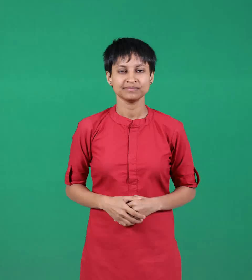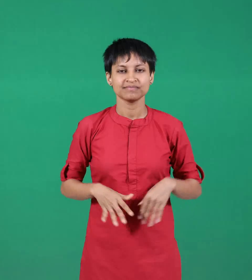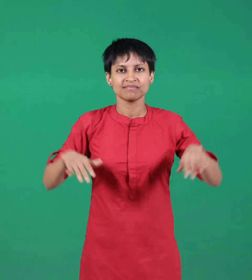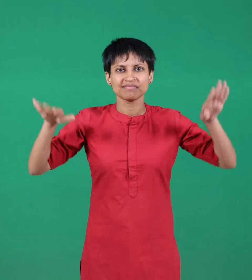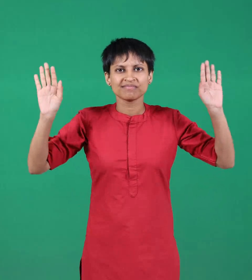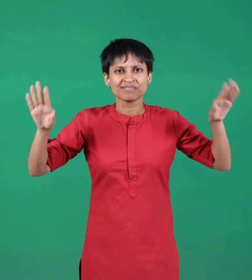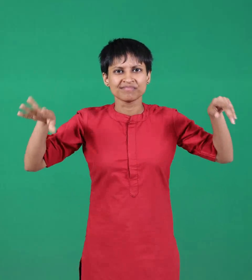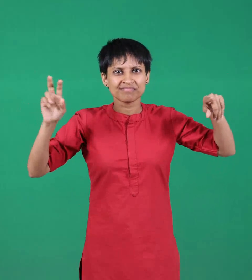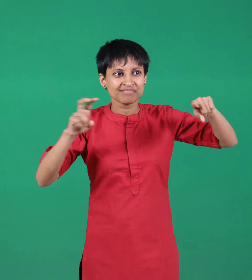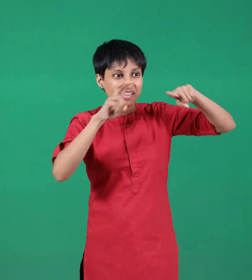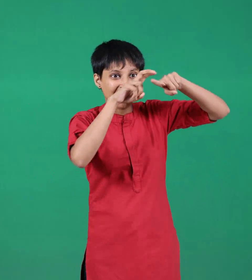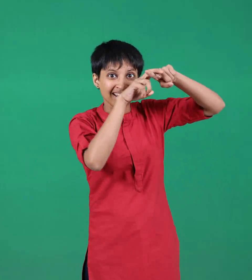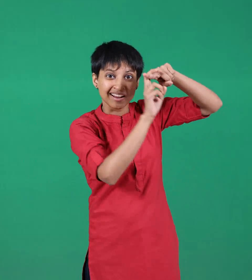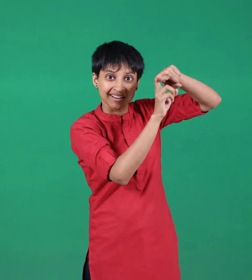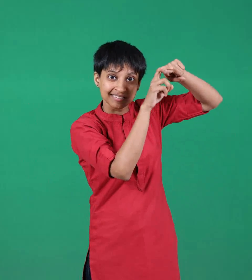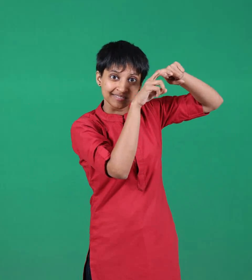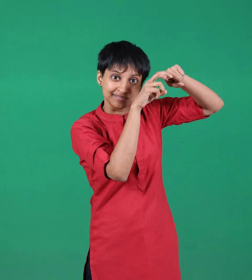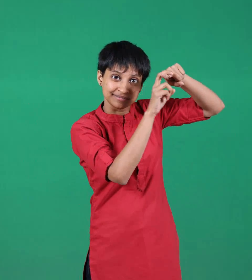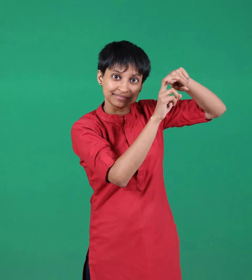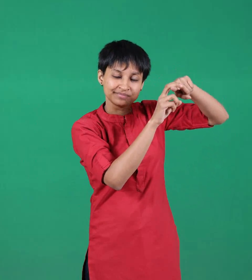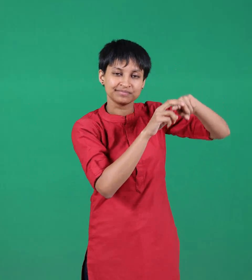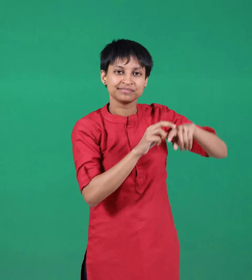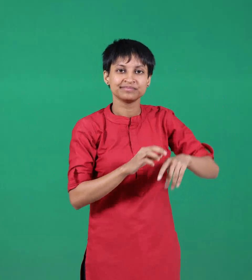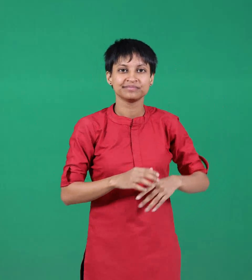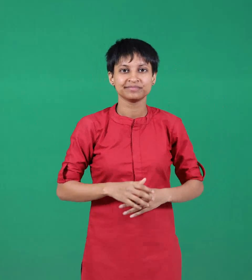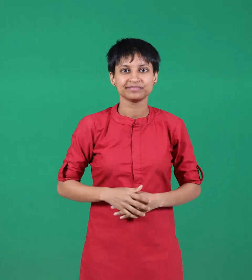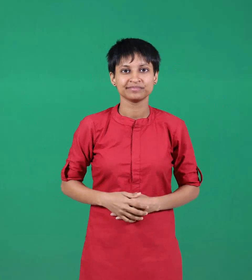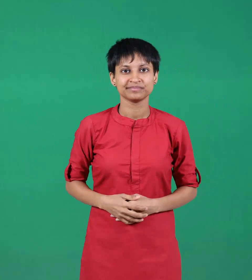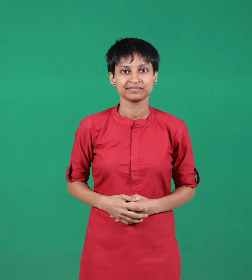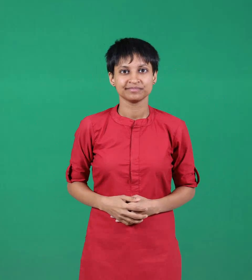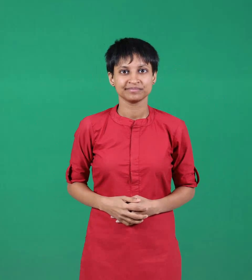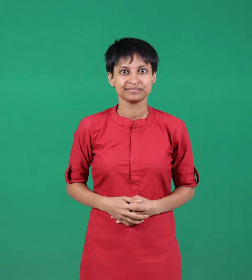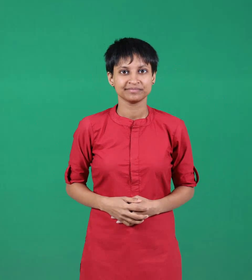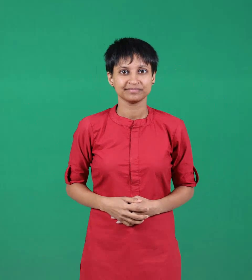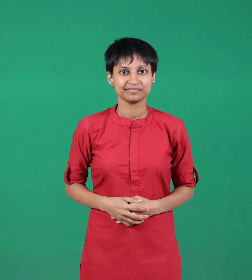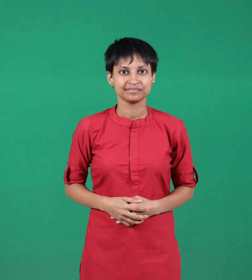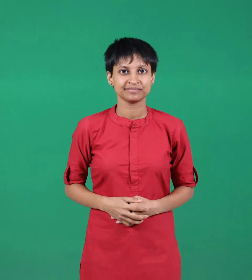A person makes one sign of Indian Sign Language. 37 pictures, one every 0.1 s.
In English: bat (bird)
